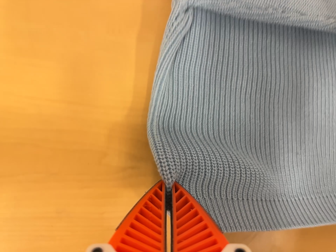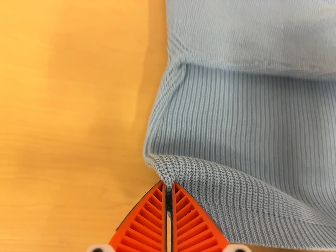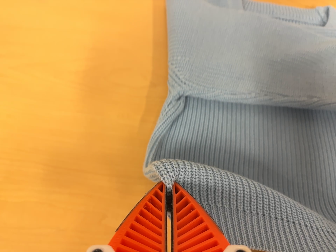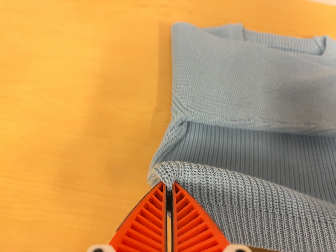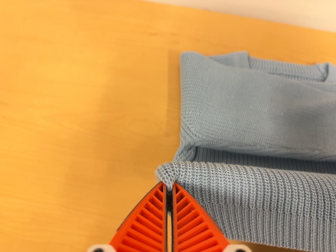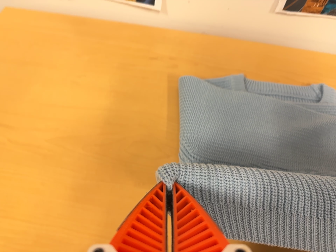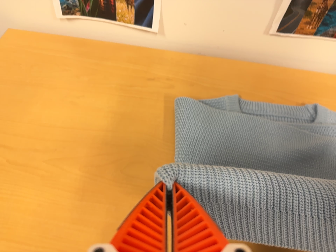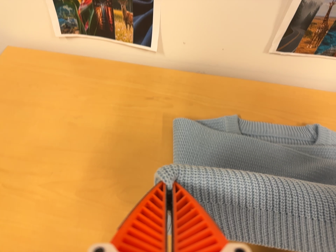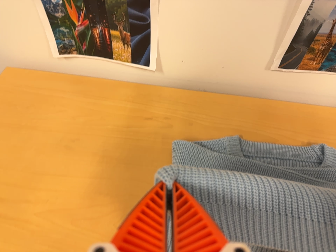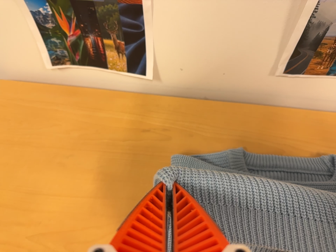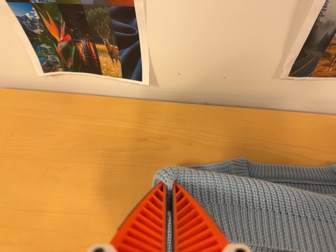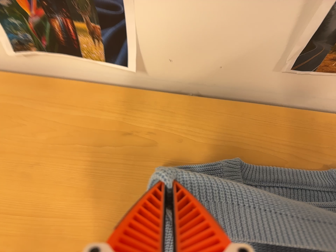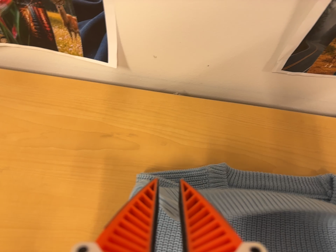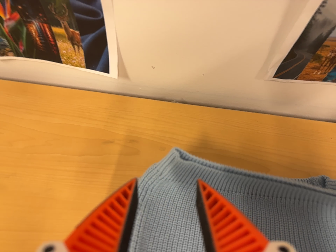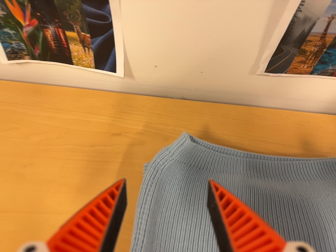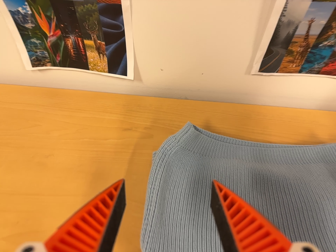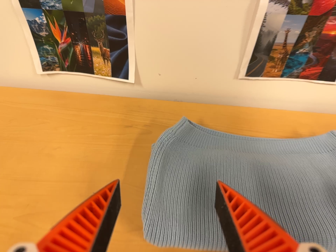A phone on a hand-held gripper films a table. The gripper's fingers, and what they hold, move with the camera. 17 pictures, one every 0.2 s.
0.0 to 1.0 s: The camera pans to its left by about 15 degrees. It travels backward, to its right and toward the top of its view, about 12 cm, so what stands in front gets smaller. Its aim tips toward the top of its view by about 25 degrees, and the scene shifts downward.
1.0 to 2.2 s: The camera travels toward the top of its view and forward, about 18 cm, so close, fixed things drift downward.
2.2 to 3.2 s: The camera travels backward and toward the bottom of its view, about 16 cm, so what stands in front gets smaller. Its aim tips toward the top of its view by about 10 degrees.
The film runs forward here.
